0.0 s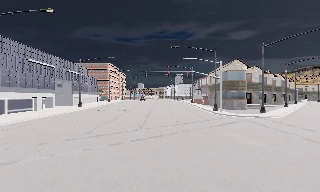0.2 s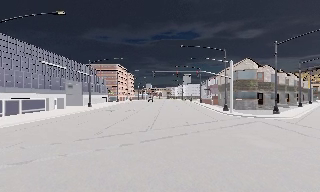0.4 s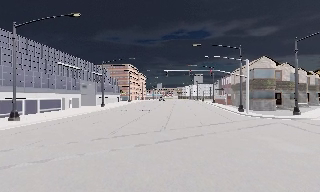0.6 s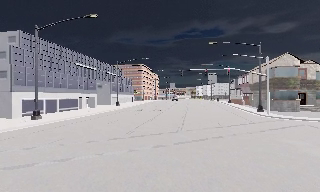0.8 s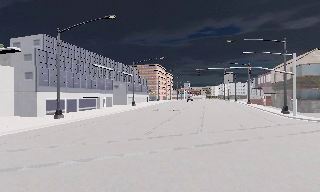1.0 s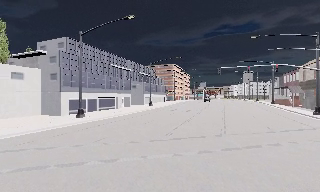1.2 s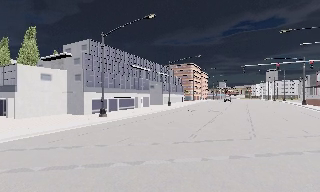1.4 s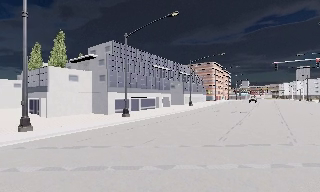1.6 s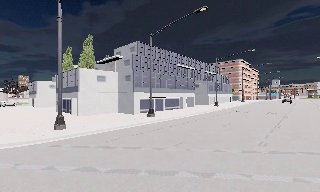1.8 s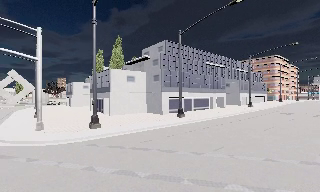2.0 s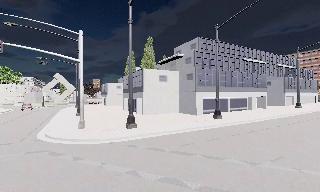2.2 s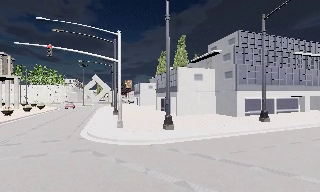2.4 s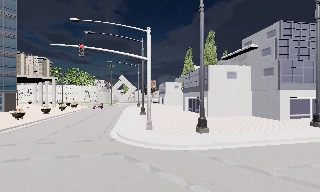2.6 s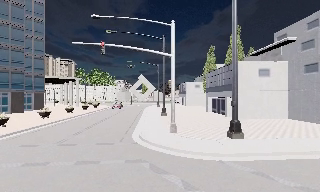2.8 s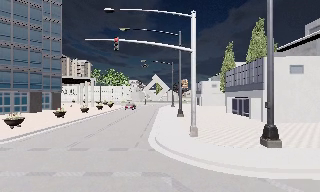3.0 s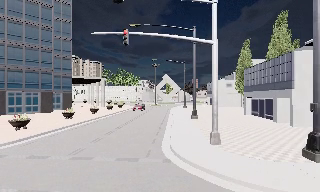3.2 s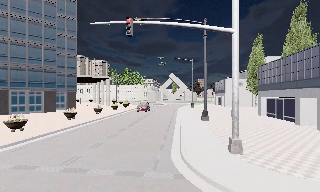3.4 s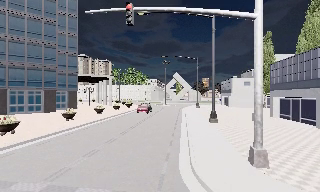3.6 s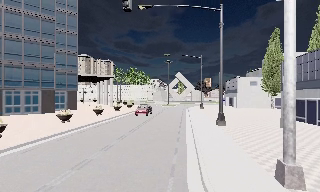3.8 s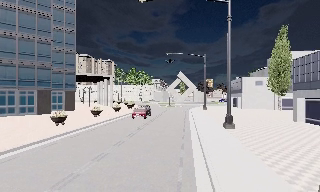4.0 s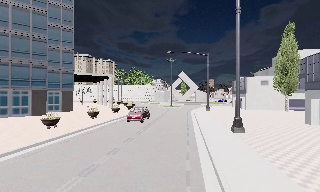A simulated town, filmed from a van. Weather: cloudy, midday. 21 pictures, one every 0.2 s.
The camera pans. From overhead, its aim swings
counterclockwise.
The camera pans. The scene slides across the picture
to the right.
0.0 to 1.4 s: The camera pans to its left, which is counterclockwise from overhead, by about 35 degrees. It travels to its left and forward, about 3 m, so close, fixed things drift to the right. It gains speed.
1.4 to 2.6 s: The scene slides to the right, as the camera pans about 50 degrees to its left. It travels forward and to its left, about 6 m.
2.6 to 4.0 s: The camera pans to its left, which is counterclockwise from overhead, by about 15 degrees. It travels forward, about 9 m, so what stands in front looms larger.
The film runs forward here.
